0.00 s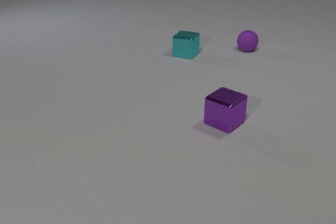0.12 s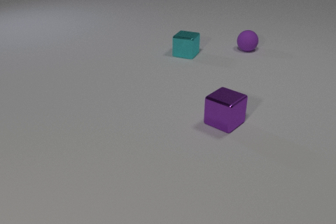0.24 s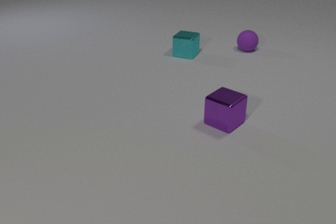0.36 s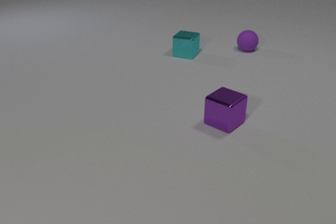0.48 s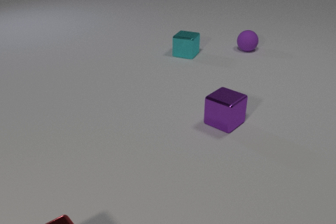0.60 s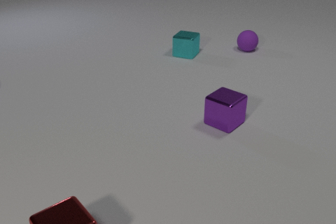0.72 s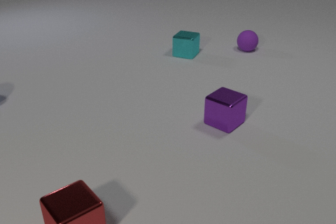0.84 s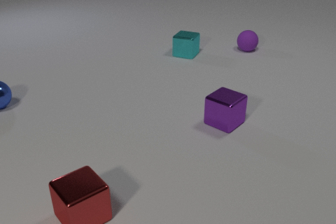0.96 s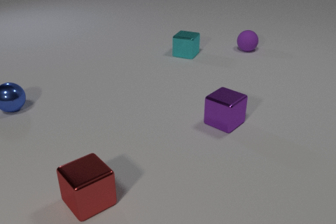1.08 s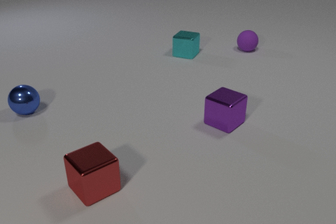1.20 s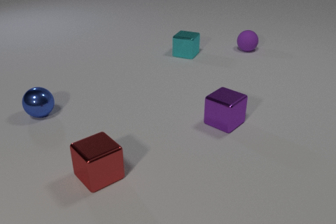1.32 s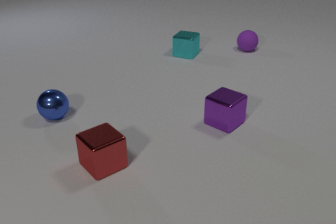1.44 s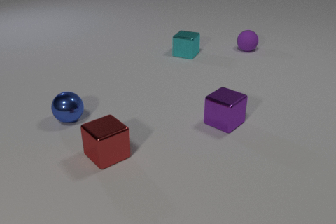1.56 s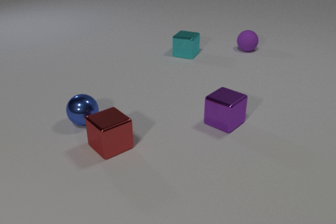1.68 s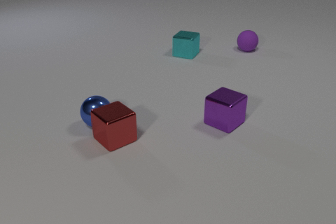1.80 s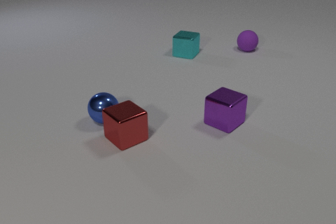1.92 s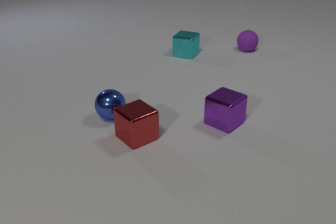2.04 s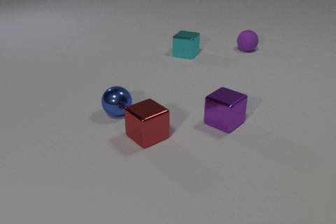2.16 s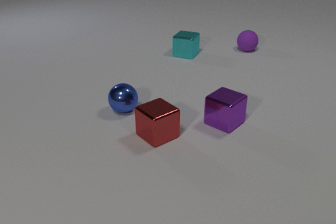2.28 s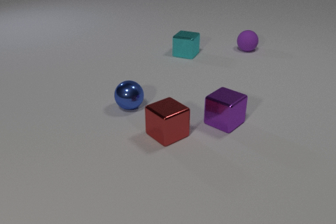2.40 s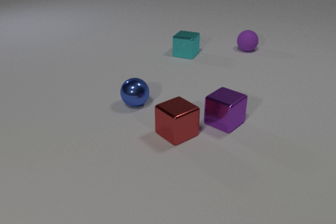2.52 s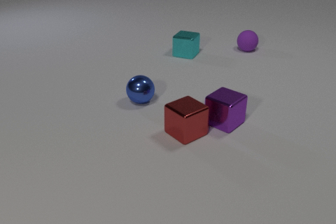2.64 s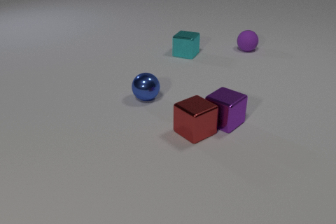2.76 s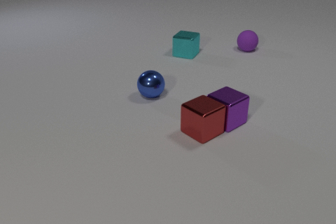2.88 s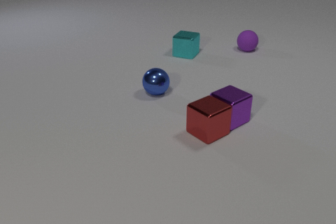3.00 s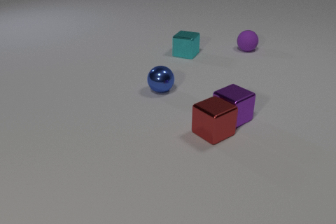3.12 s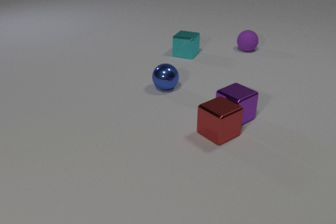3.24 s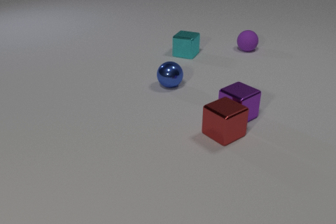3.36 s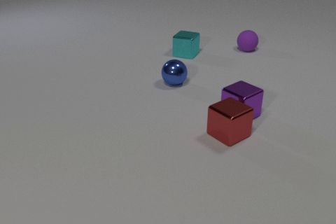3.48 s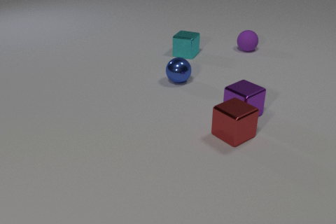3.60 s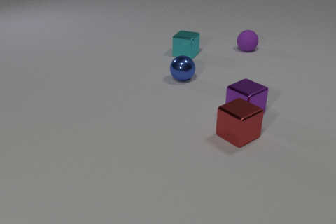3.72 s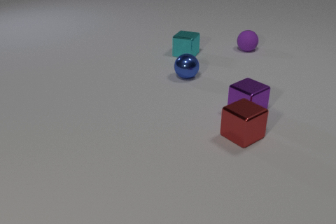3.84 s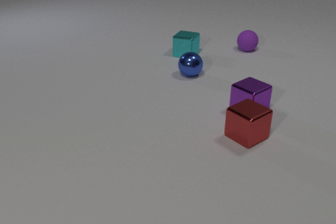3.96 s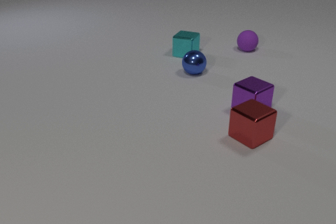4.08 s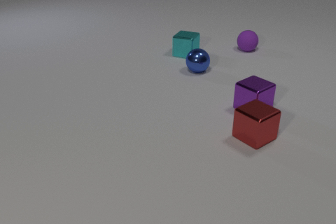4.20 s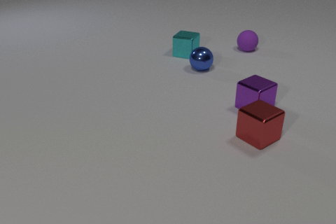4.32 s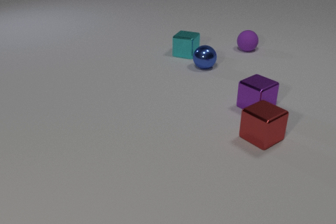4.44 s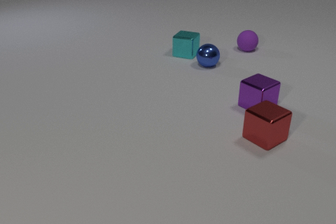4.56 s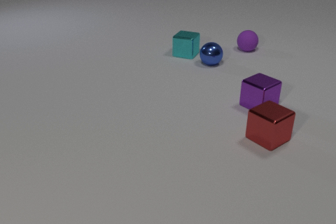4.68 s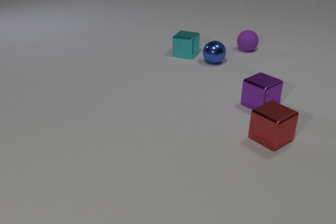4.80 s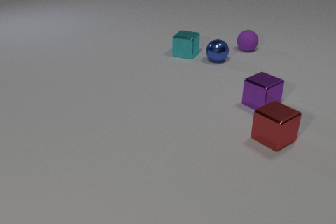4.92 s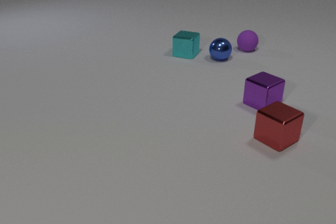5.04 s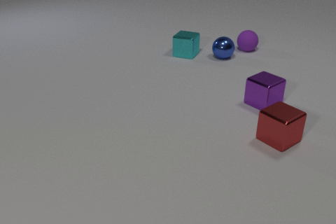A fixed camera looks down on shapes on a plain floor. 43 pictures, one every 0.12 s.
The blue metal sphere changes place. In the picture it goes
to the right.
0.00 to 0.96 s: The red metal cube comes in at the bottom edge, slides away from the camera. The blue metal sphere comes in at the left edge, rolls to the right and toward the camera.
0.96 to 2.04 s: The red metal cube slides away from the camera and to the right. The blue metal sphere rolls to the right. The red metal cube and the blue metal sphere collide.
2.04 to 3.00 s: The red metal cube slides to the right. The blue metal sphere rolls away from the camera and to the right. The purple metal cube slides away from the camera and to the right. The red metal cube and the purple metal cube collide.
3.00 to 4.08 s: The red metal cube slides to the right. The blue metal sphere rolls away from the camera and to the right. The purple metal cube slides away from the camera and to the right.
4.08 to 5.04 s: The red metal cube slides to the right. The blue metal sphere rolls away from the camera and to the right. The purple metal cube slides away from the camera and to the right.
Are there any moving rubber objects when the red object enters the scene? no.
What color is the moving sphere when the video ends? blue.
What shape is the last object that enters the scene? sphere.
